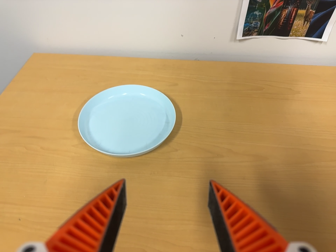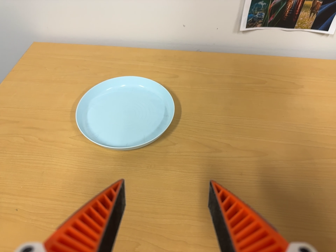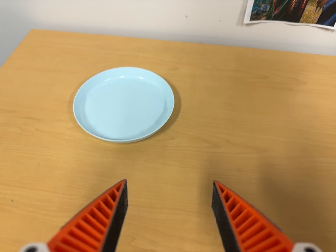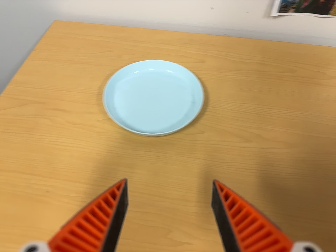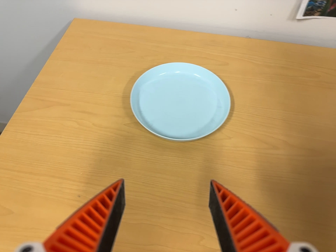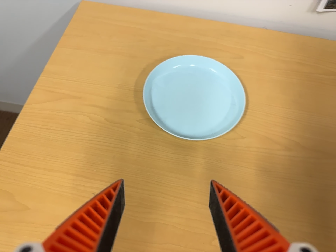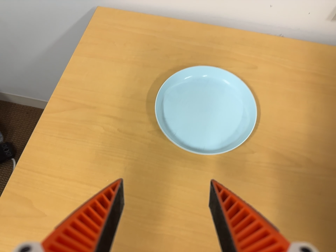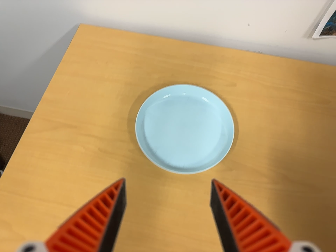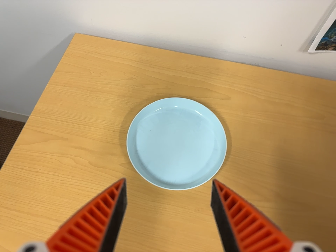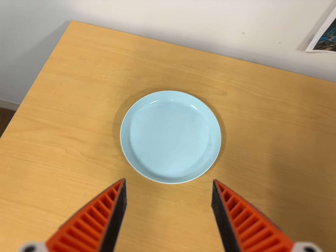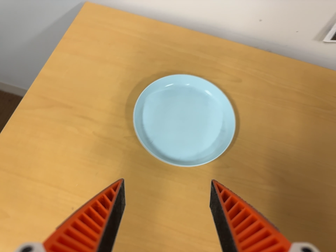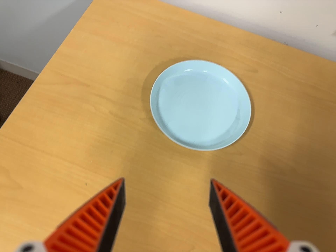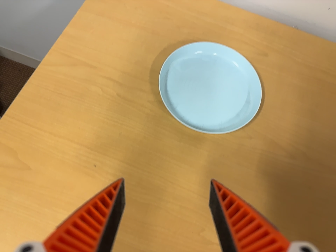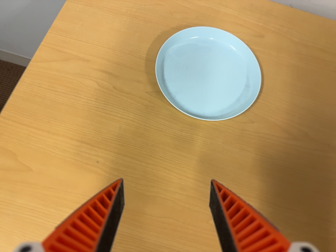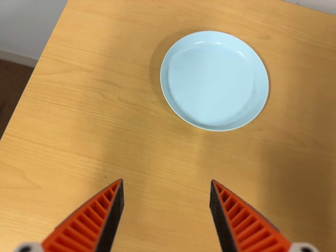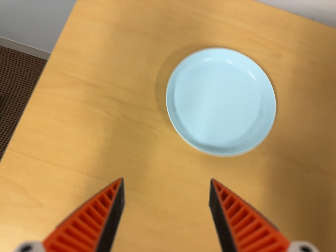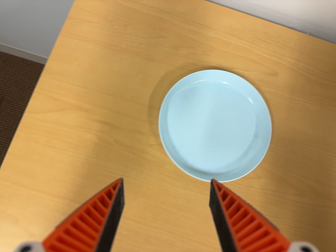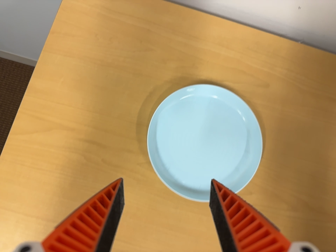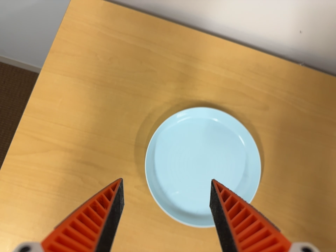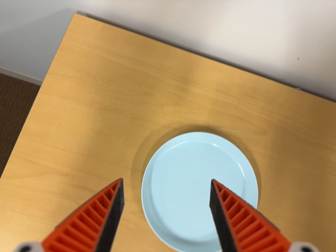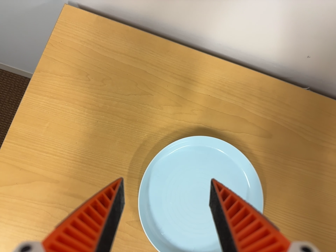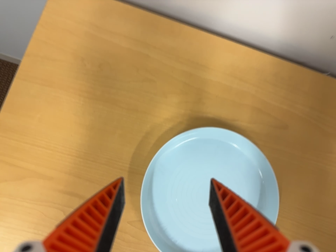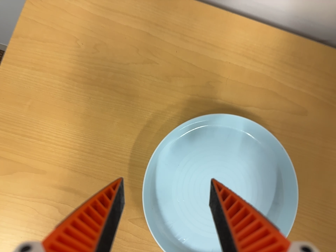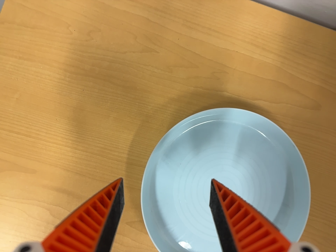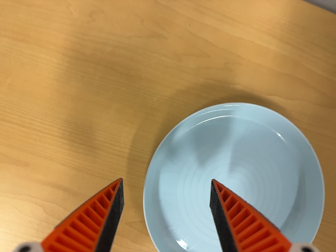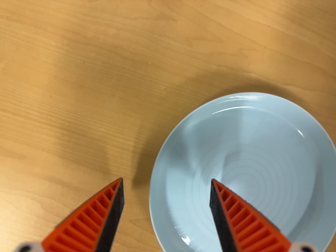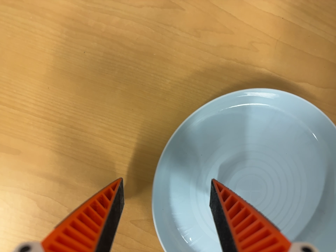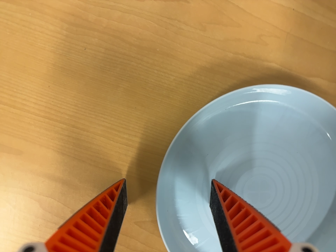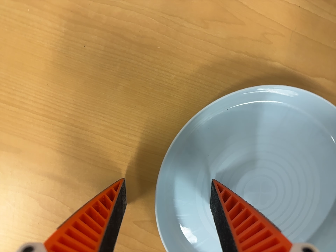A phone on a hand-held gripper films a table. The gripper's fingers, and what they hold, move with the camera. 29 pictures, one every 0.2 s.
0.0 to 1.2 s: The camera travels toward the top of its view and to its left, about 14 cm. Its aim tips toward the bottom of its view by about 15 degrees.
1.2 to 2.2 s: The camera rolls about its line of sight by about 10 degrees, and the scene rotates clockwise.
2.2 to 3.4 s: The camera travels toward the top of its view, about 18 cm. Its aim tips toward the bottom of its view by about 15 degrees.
3.4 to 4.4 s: The camera travels forward and toward the top of its view, about 12 cm, so what stands in front looms larger.
4.4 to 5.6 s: The camera travels forward, about 9 cm, so what stands in front looms larger. Its aim tips toward the bottom of its view by about 10 degrees, and the scene shifts upward.
The film runs forward here.
